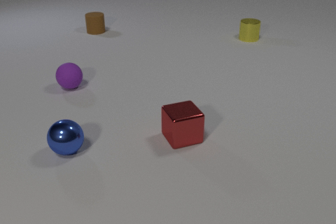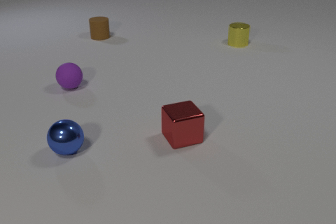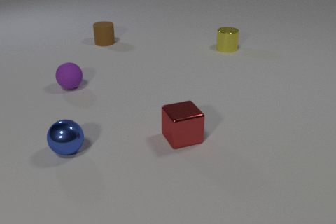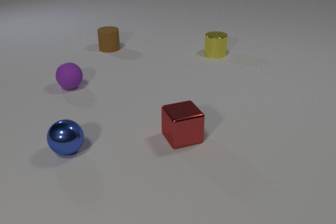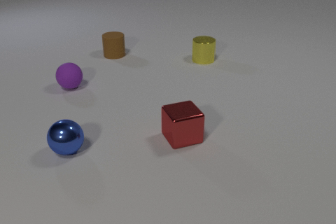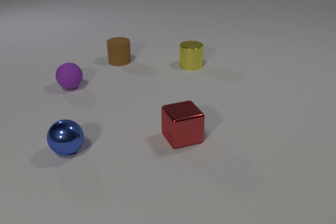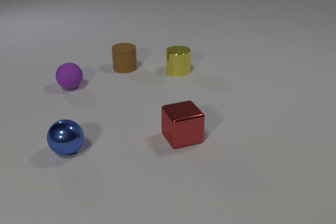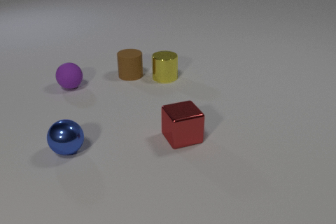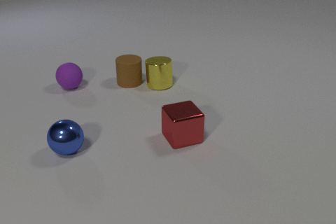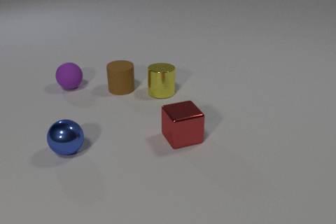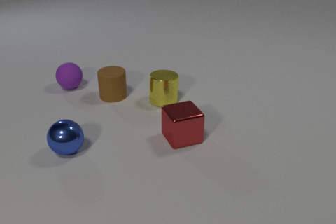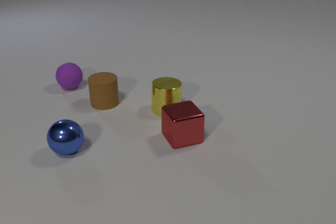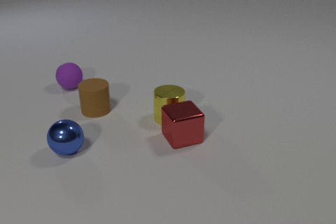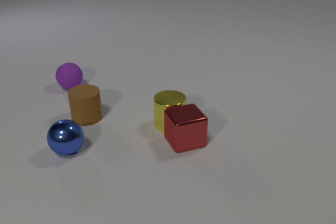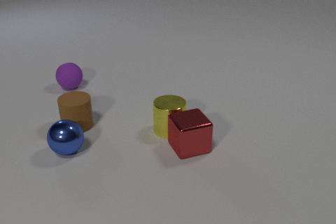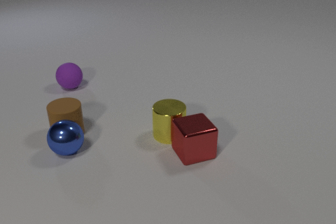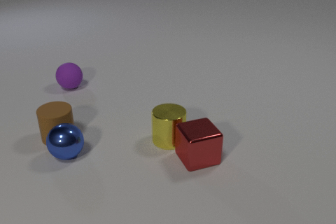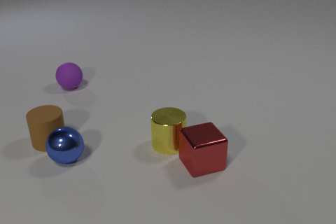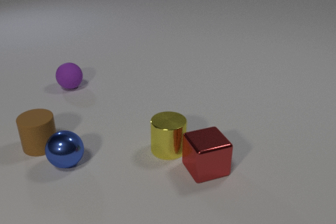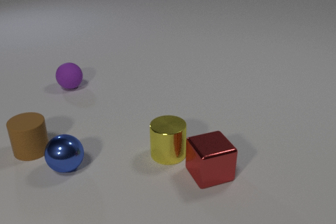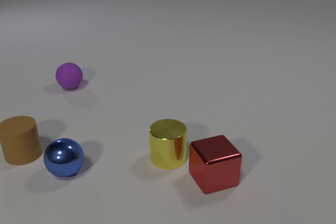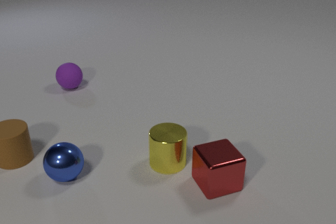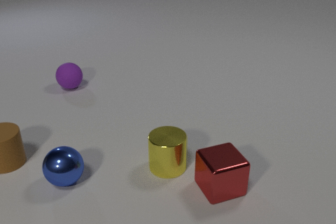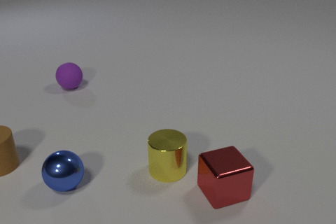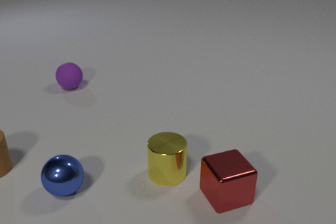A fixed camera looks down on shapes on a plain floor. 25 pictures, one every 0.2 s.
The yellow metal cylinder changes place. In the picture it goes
toward the camera.
The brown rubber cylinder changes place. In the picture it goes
toward the camera.
0.0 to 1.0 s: The yellow metal cylinder slides toward the camera and to the left. The brown rubber cylinder slides toward the camera.
1.0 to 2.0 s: The yellow metal cylinder slides toward the camera. The brown rubber cylinder slides toward the camera. The yellow metal cylinder and the brown rubber cylinder collide.
2.0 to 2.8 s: The yellow metal cylinder slides toward the camera. The brown rubber cylinder slides toward the camera and to the left. The red metal cube slides toward the camera and to the right. The yellow metal cylinder and the red metal cube collide.
2.8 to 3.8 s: The yellow metal cylinder slides toward the camera. The brown rubber cylinder slides to the left and toward the camera. The red metal cube slides toward the camera and to the right. The blue metal sphere rolls toward the camera. The brown rubber cylinder and the blue metal sphere collide.
3.8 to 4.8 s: The yellow metal cylinder slides toward the camera. The brown rubber cylinder slides to the left and toward the camera. The red metal cube slides toward the camera and to the right. The blue metal sphere rolls toward the camera.
What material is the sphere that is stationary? rubber.
How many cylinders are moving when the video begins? 2.
What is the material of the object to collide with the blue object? rubber.
